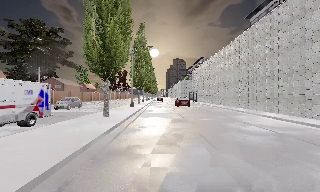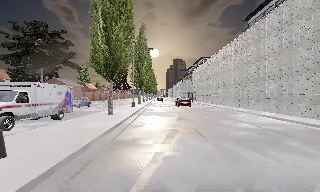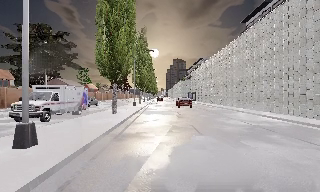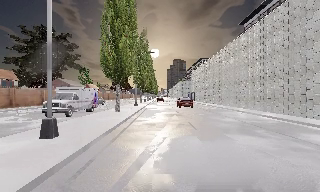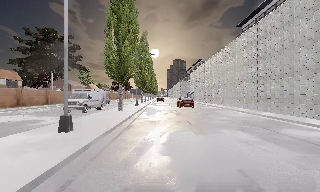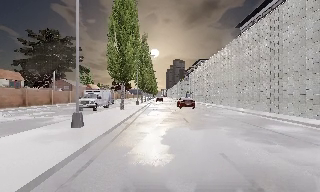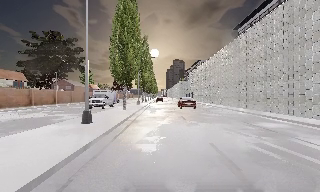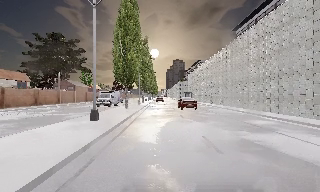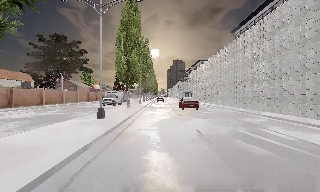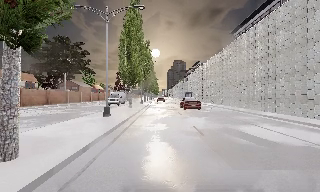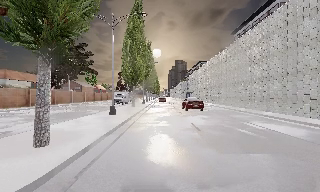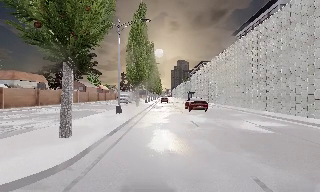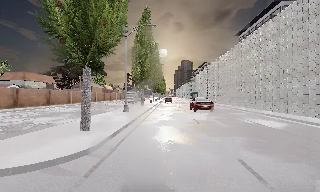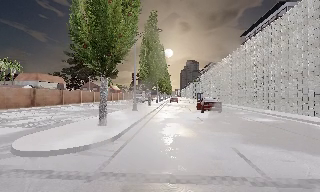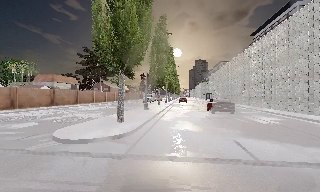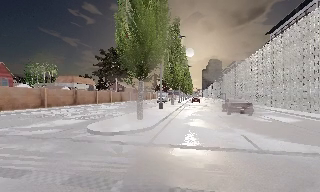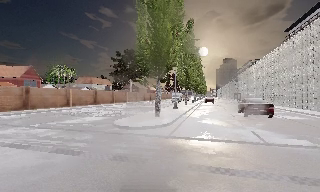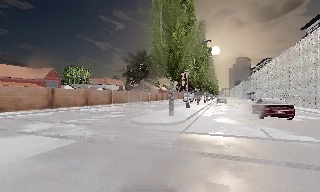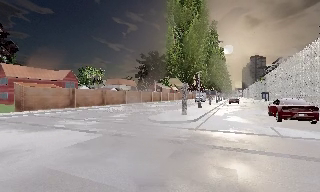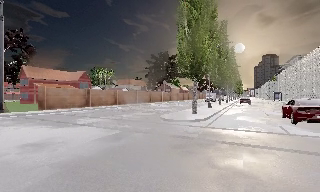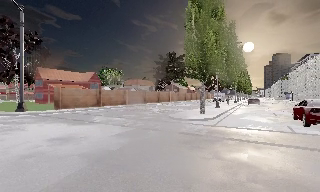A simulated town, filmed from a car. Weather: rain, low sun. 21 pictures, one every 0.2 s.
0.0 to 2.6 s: The camera travels backward, about 13 m, so what stands in front gets smaller.
2.6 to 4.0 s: The scene slides to the right, as the camera pans about 25 degrees to its left. It travels backward, about 6 m, so what stands in front gets smaller. It loses speed.
The film runs backward here.
